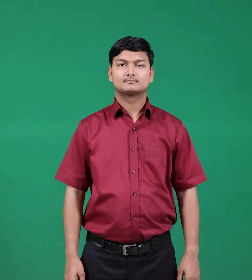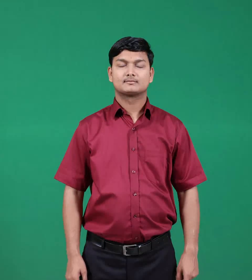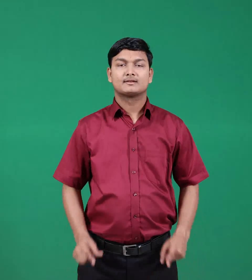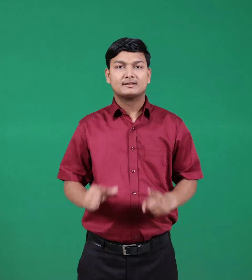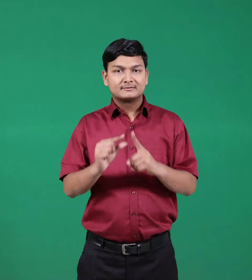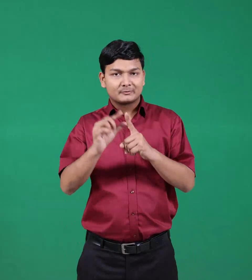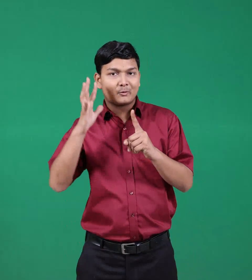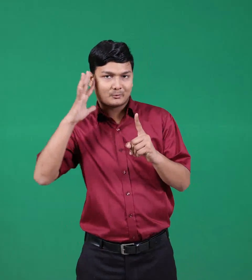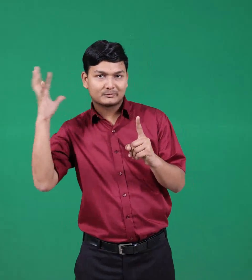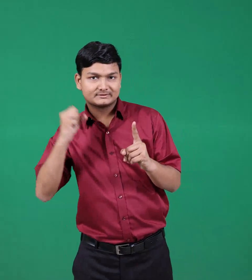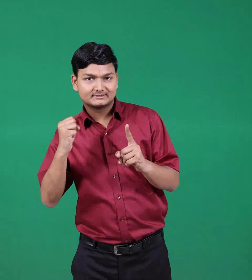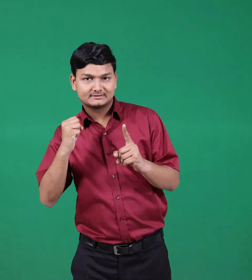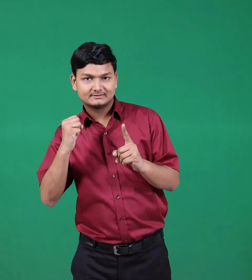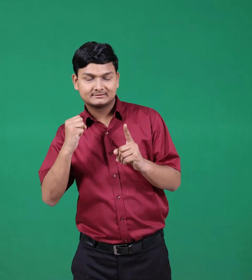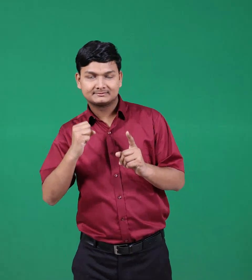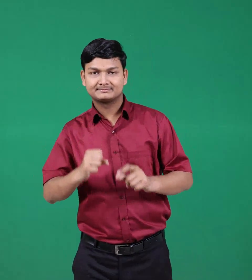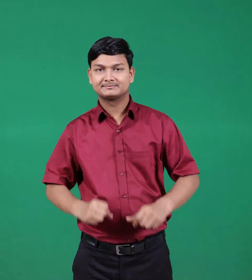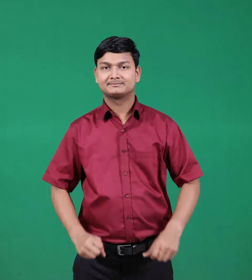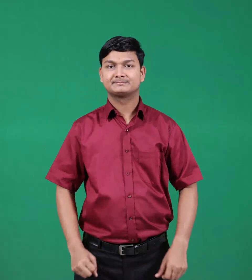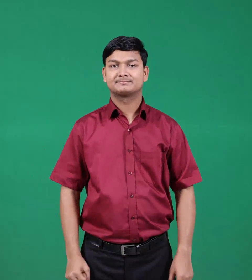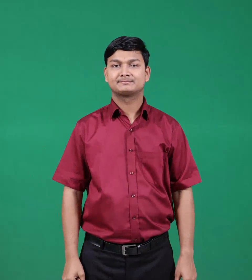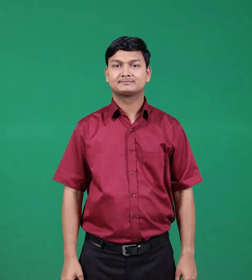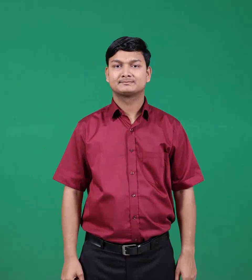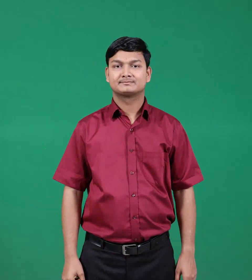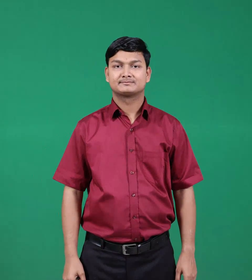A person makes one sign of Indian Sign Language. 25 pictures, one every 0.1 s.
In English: prophet
